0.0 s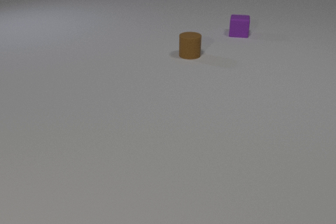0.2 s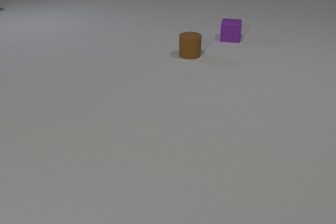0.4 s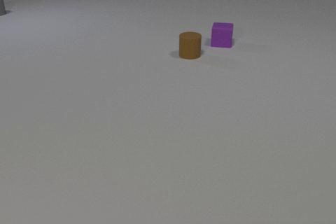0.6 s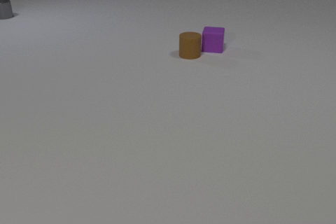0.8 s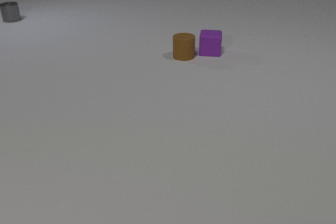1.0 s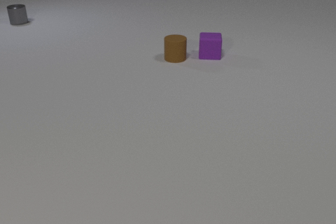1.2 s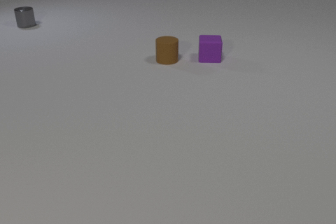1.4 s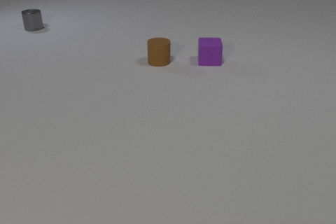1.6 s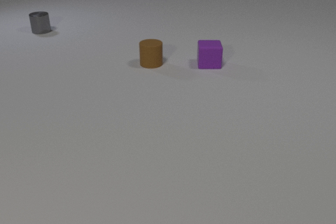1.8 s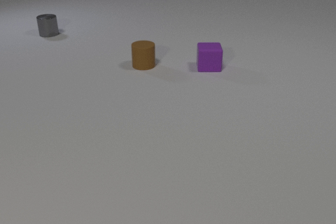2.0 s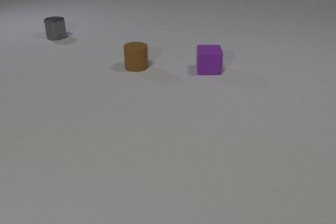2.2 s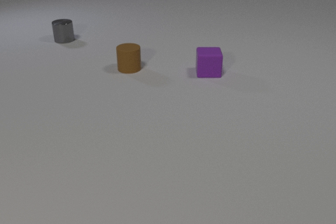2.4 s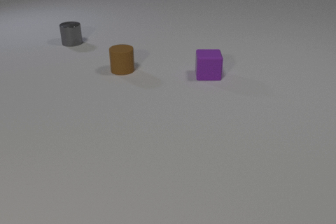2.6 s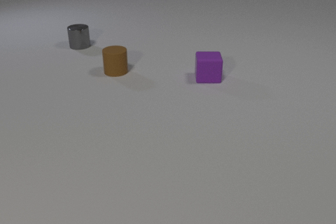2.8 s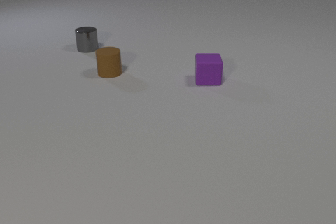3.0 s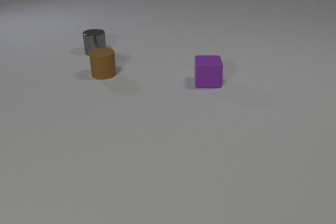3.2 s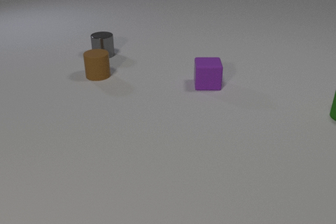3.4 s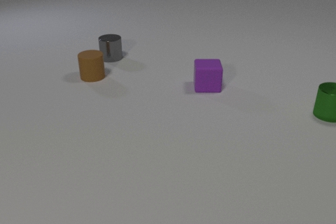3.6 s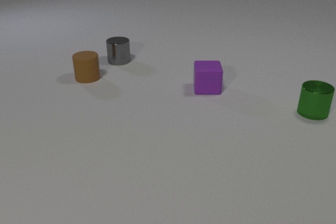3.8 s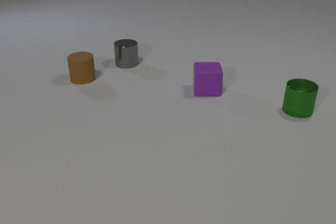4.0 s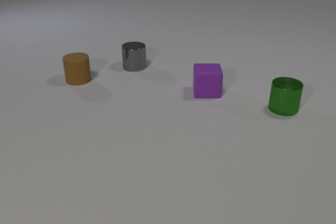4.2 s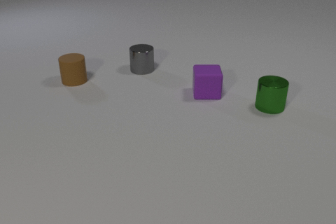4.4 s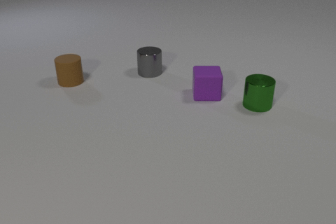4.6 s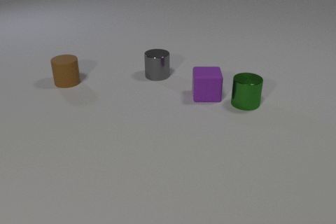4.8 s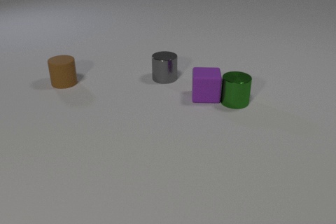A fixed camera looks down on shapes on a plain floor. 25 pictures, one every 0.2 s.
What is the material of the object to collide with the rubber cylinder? rubber.
How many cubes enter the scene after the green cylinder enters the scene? 0.
What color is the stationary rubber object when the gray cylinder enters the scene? brown.
0.0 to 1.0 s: The purple rubber cube slides toward the camera and to the left. The brown rubber cylinder slides to the left and toward the camera. The gray metal cylinder comes in at the left edge, slides toward the camera and to the right. The purple rubber cube and the brown rubber cylinder collide.
1.0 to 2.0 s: The purple rubber cube slides toward the camera. The brown rubber cylinder slides to the left and toward the camera. The gray metal cylinder slides toward the camera and to the right.
2.0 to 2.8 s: The purple rubber cube slides toward the camera. The brown rubber cylinder slides to the left and toward the camera. The gray metal cylinder slides toward the camera and to the right.
2.8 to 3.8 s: The purple rubber cube slides toward the camera. The brown rubber cylinder slides to the left. The green metal cylinder comes in at the right edge, slides to the left. The gray metal cylinder slides toward the camera and to the right.
3.8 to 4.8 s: The purple rubber cube slides toward the camera. The brown rubber cylinder slides to the left. The green metal cylinder slides to the left. The gray metal cylinder slides to the right and toward the camera. The purple rubber cube and the green metal cylinder collide.
